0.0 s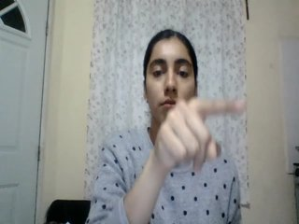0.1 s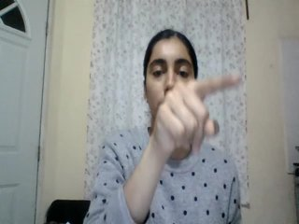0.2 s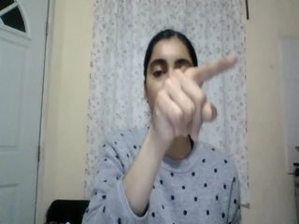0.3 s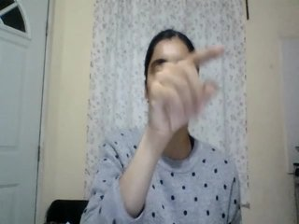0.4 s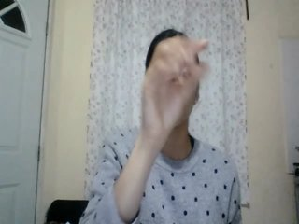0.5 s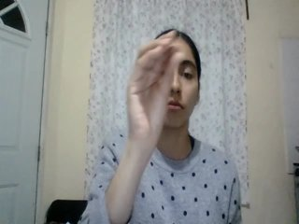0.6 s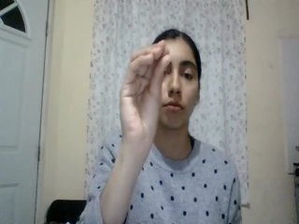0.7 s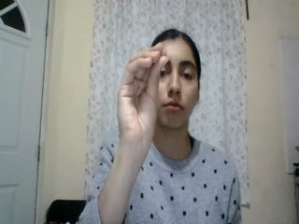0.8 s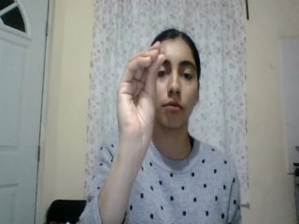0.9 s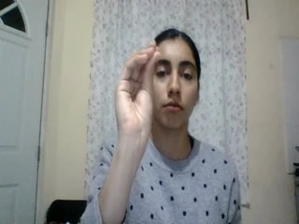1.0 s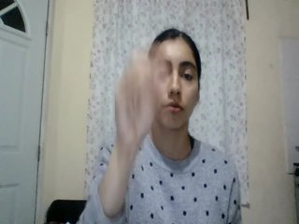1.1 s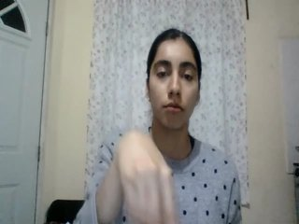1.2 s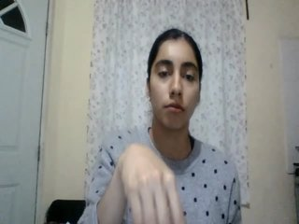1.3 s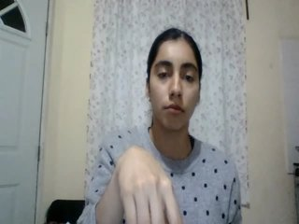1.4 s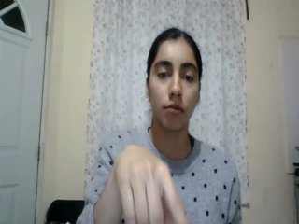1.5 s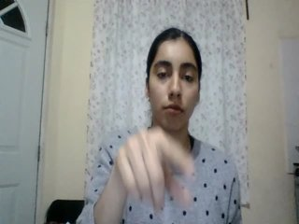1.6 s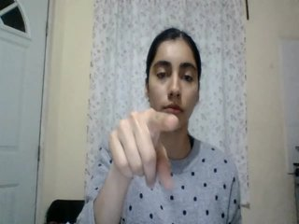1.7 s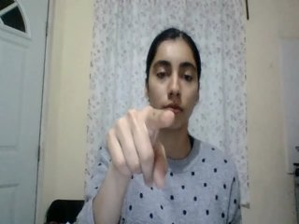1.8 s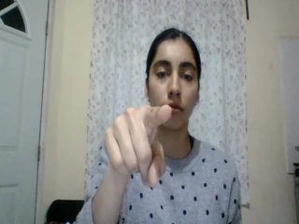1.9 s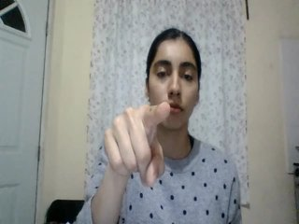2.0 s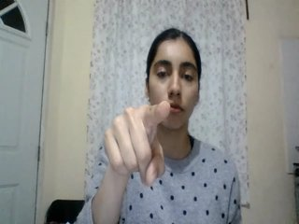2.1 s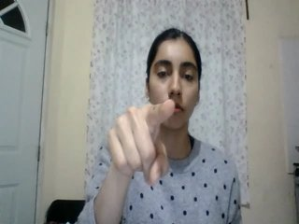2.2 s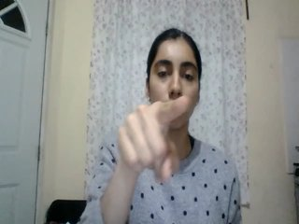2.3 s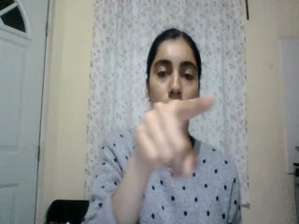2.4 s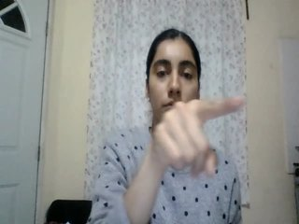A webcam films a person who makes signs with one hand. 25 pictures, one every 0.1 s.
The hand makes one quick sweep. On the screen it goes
downward.
0.0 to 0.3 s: Pointing with one finger.
0.4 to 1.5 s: On the screen the hand sweeps downward. The name of the sign: Throw down.
1.6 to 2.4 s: Pointing with one finger.
